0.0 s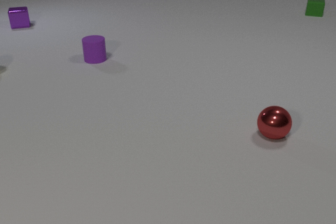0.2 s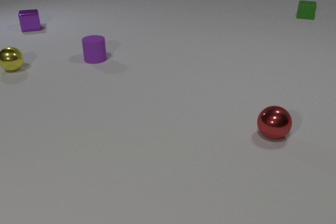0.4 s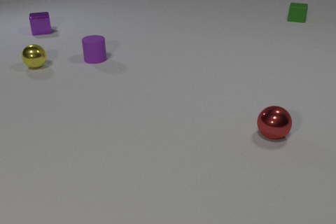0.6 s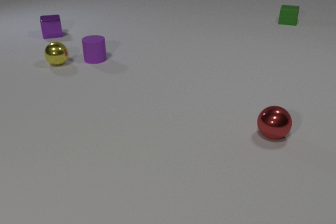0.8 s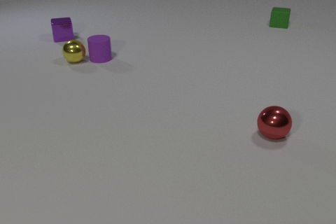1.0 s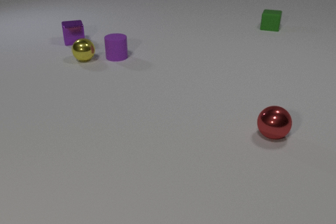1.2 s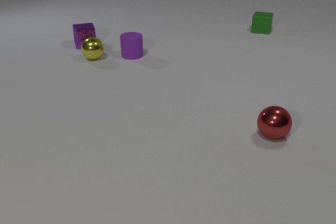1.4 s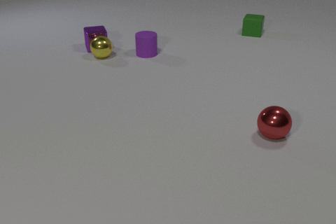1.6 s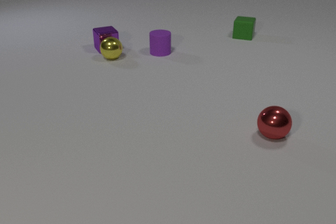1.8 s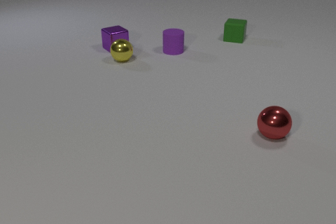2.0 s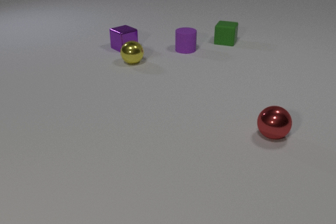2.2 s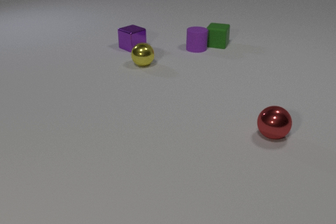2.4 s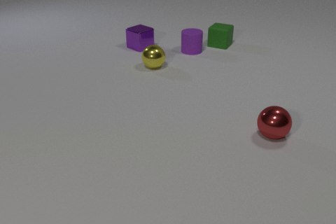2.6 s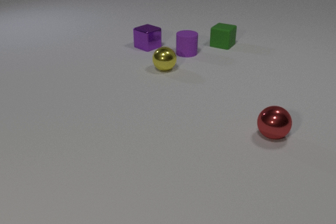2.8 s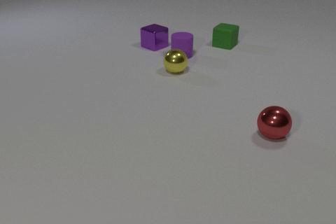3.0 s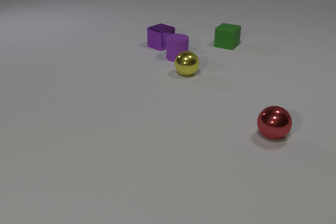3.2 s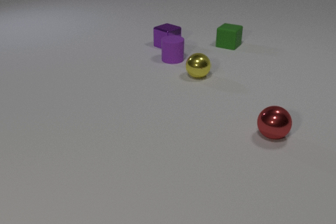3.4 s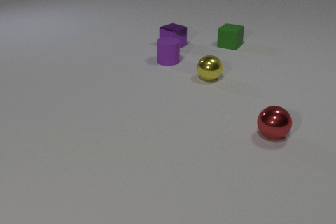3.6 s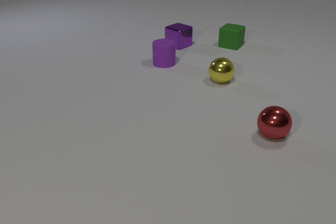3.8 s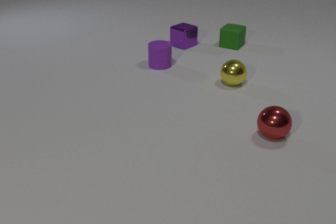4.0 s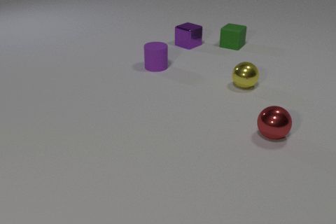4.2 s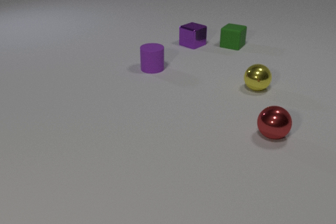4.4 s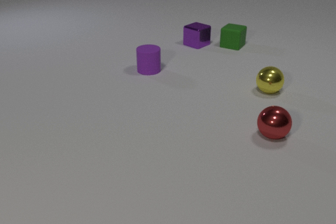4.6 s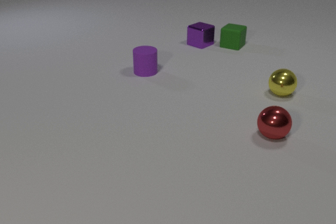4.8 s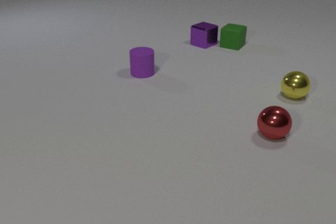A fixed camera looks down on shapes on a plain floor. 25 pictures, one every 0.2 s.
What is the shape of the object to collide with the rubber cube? cylinder.
How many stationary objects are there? 1.
What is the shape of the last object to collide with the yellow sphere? cube.
0.0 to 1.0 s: The yellow metal sphere comes in at the left edge, rolls to the right. The purple rubber cylinder slides to the right. The purple metal cube slides toward the camera and to the right. The green rubber cube slides toward the camera and to the left. The yellow metal sphere and the purple rubber cylinder collide.
1.0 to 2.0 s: The yellow metal sphere rolls to the right. The purple rubber cylinder slides to the right. The purple metal cube slides to the right and toward the camera, spins so that its near face slides to the right, counterclockwise seen from above. The green rubber cube slides toward the camera and to the left. The yellow metal sphere and the purple metal cube collide.
2.0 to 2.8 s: The yellow metal sphere rolls to the right and toward the camera. The purple rubber cylinder slides toward the camera. The purple metal cube slides to the right. The green rubber cube slides toward the camera. The purple rubber cylinder and the green rubber cube collide.
2.8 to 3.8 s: The yellow metal sphere rolls to the right and toward the camera. The purple rubber cylinder slides toward the camera and to the left. The purple metal cube slides to the right. The green rubber cube slides to the right.
3.8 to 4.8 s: The yellow metal sphere rolls to the right. The purple rubber cylinder slides toward the camera and to the left. The purple metal cube slides to the right.
